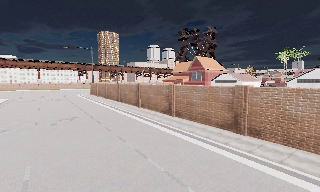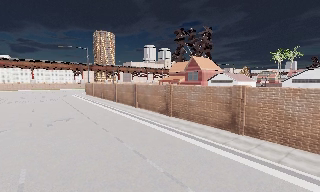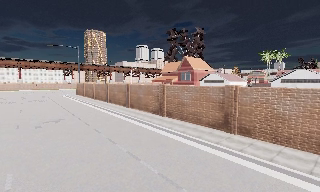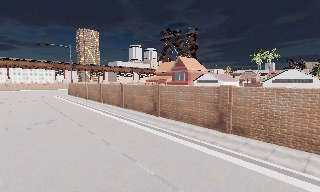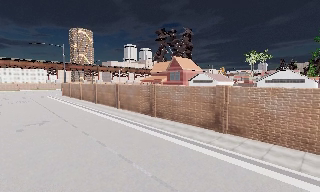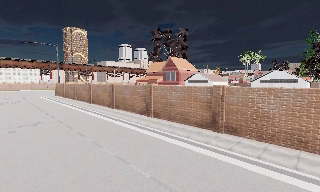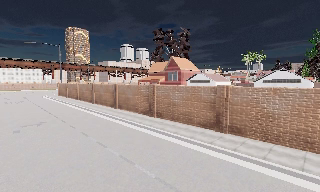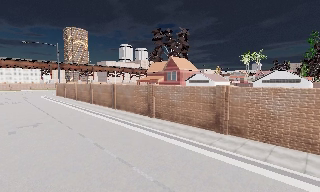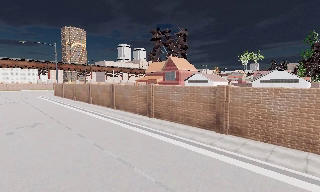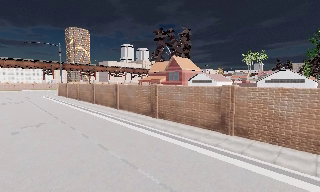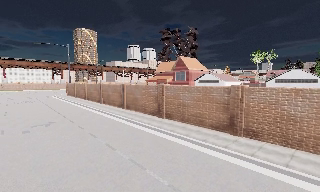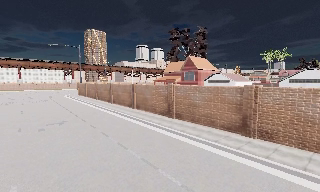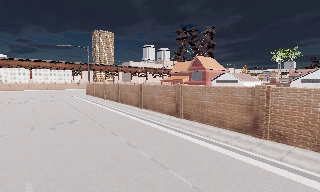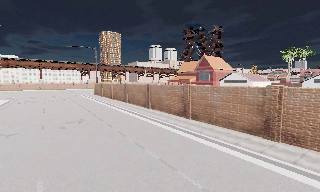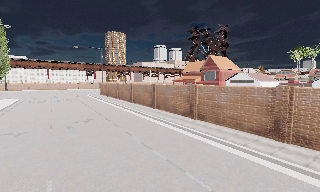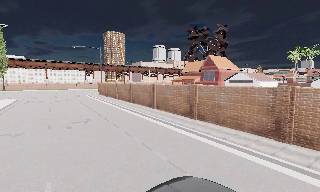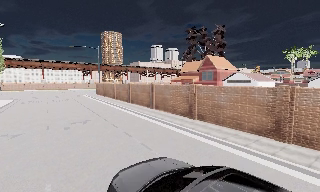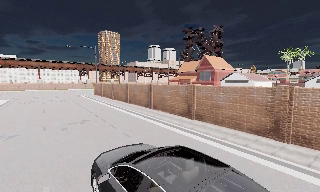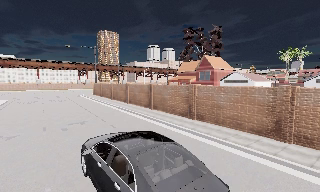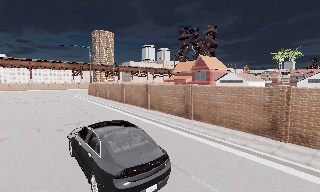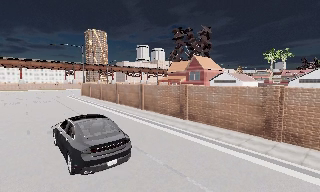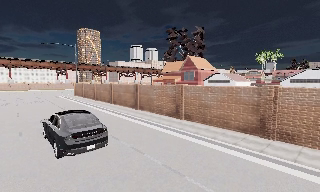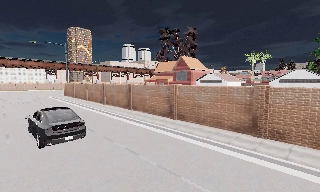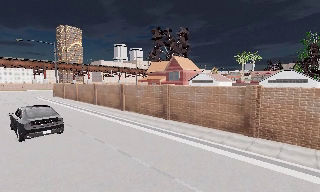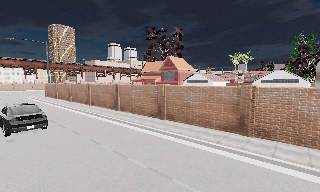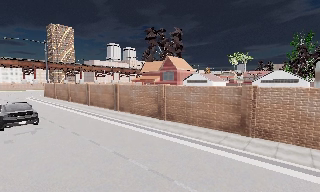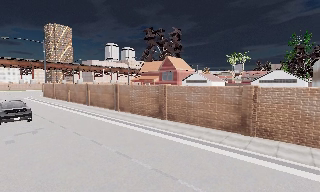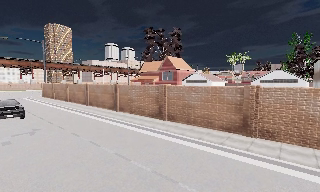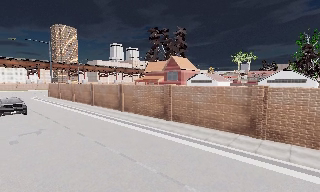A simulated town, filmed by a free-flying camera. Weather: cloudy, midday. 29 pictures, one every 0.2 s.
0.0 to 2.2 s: The camera travels to its left and forward, about 1 m.
2.2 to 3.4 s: The camera travels to its left, about 0.5 m, so close, fixed things drift to the right.
3.4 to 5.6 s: The camera swings to its right by about 15 degrees, and the scene slides to the left. It travels to its left and forward, about 1 m.
The film runs forward here.
